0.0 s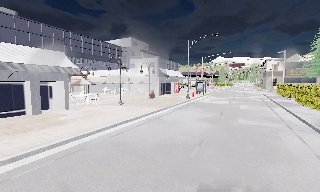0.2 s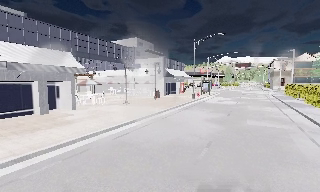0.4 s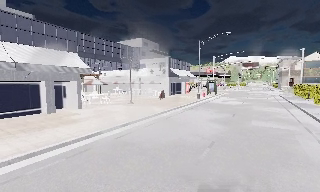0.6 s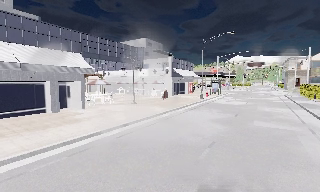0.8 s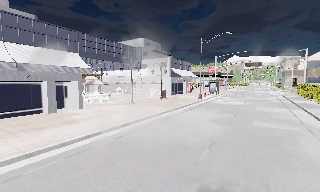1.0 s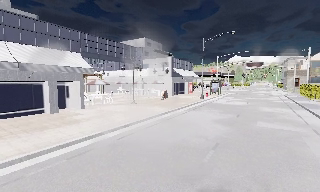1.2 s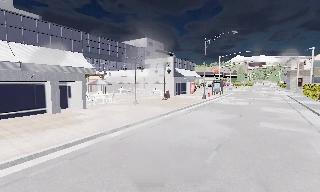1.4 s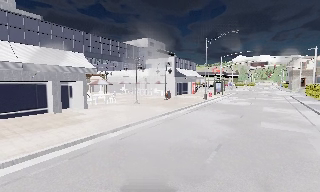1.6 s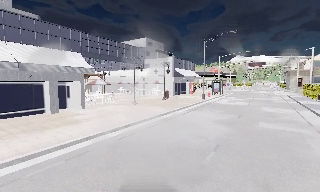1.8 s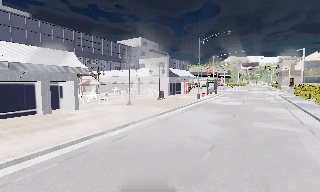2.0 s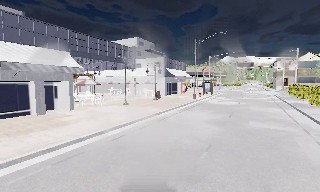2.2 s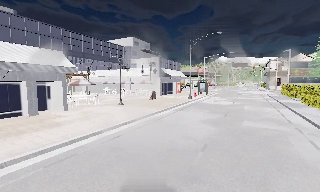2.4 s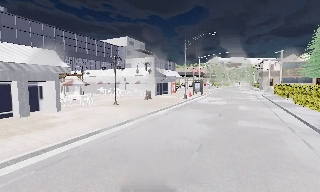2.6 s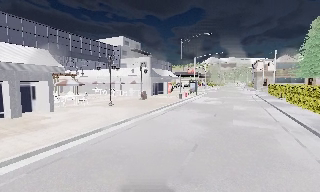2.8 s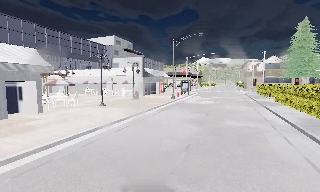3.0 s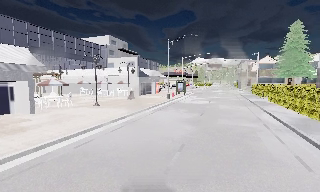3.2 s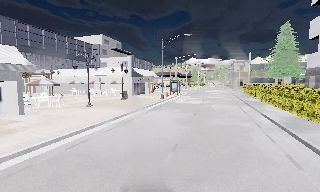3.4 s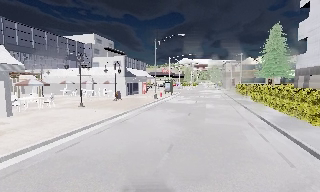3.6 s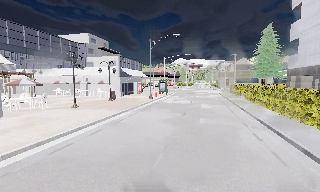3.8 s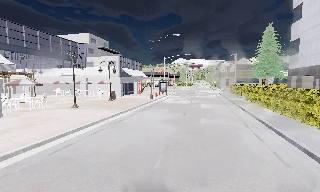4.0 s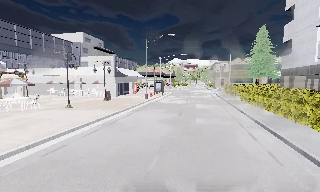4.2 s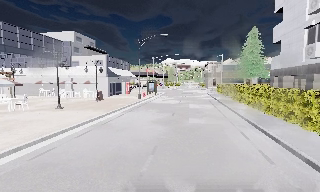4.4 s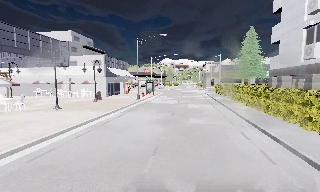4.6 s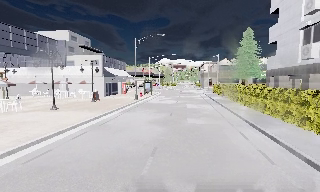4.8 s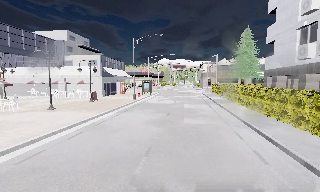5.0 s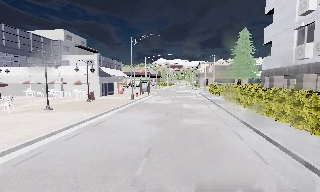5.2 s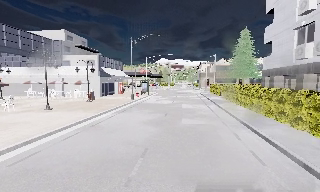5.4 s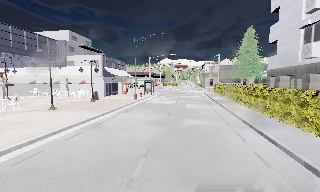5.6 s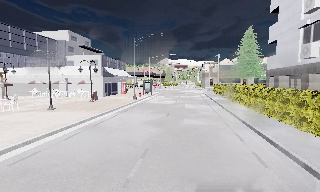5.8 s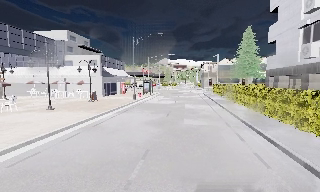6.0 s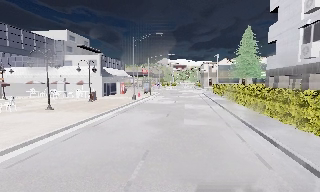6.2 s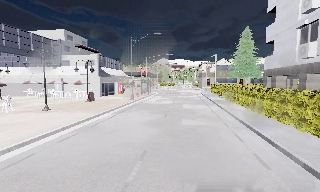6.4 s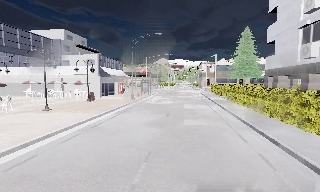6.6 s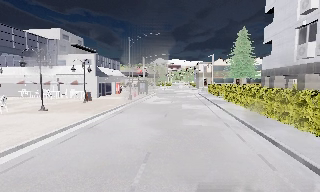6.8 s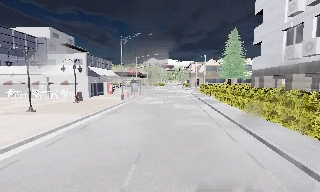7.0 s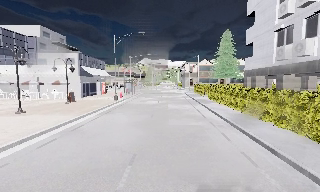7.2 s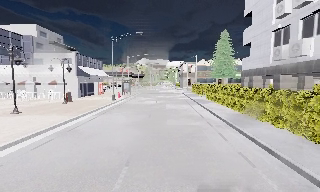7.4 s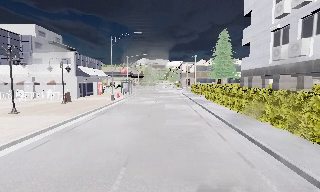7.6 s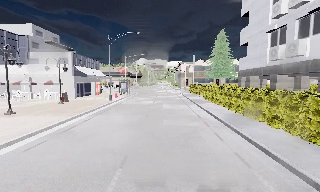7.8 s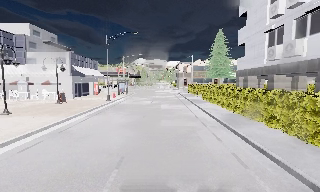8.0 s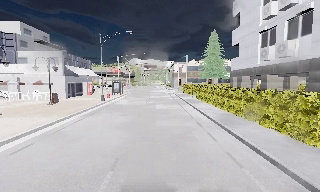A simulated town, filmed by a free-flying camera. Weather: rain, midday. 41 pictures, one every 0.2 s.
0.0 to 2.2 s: The camera shifts only a little, or ends up much as it began.
2.2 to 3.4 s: The camera pans to its right, which is clockwise from overhead, by about 10 degrees.
3.4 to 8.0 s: The camera pans to its right, which is clockwise from overhead, by about 15 degrees. It travels forward, about 1 m, so what stands in front looms larger.
The film runs forward here.
